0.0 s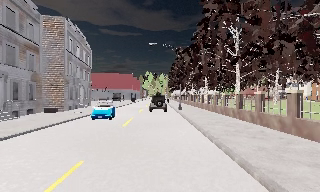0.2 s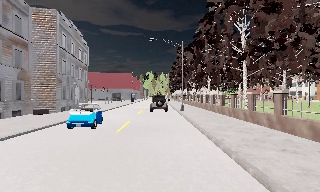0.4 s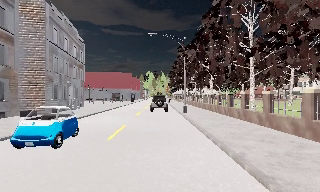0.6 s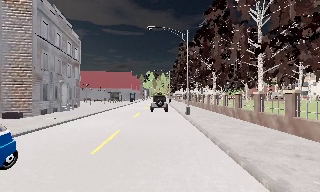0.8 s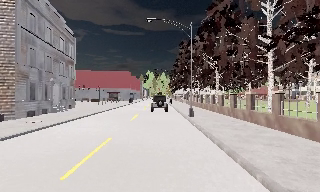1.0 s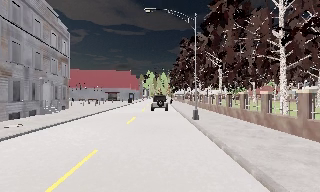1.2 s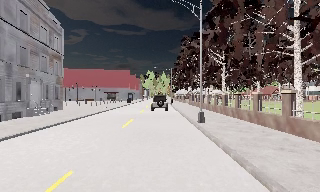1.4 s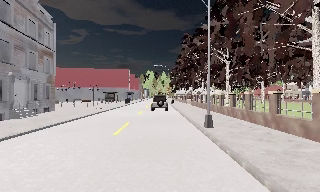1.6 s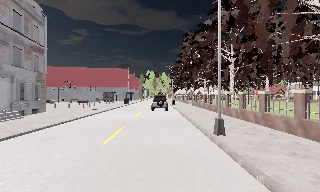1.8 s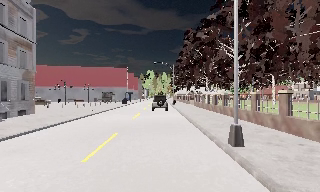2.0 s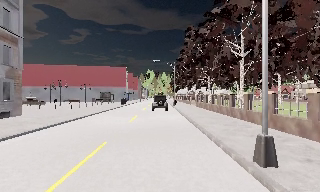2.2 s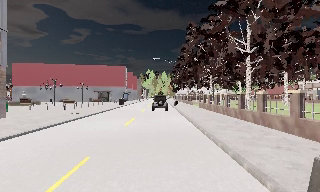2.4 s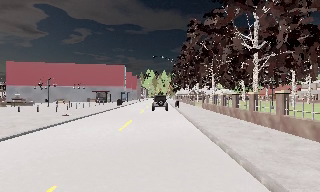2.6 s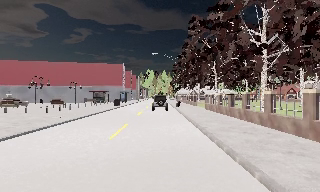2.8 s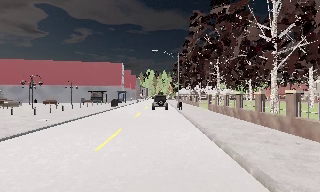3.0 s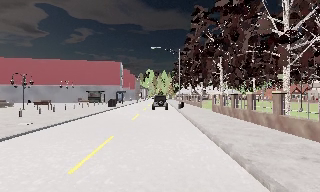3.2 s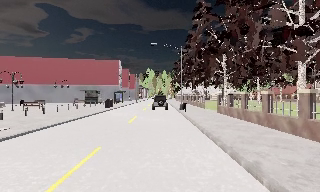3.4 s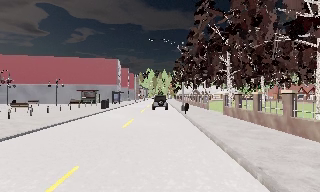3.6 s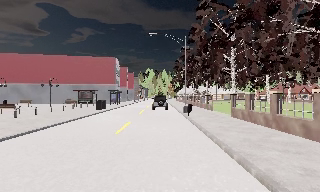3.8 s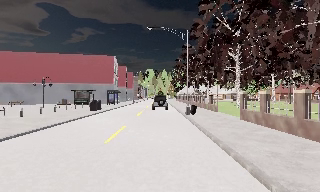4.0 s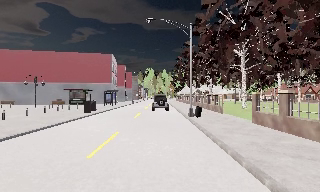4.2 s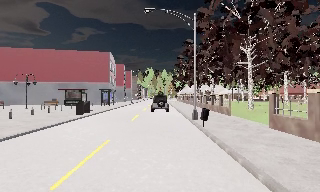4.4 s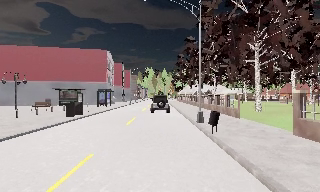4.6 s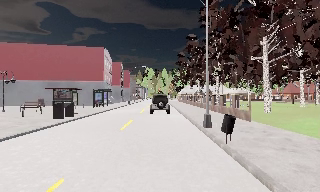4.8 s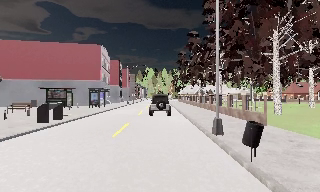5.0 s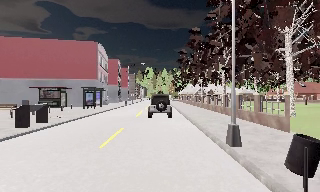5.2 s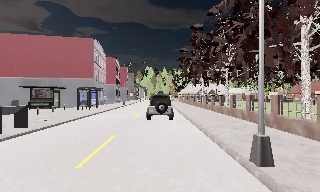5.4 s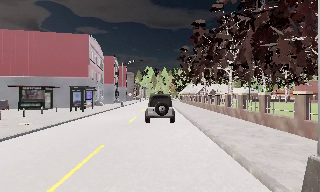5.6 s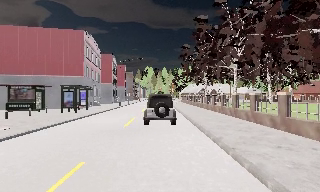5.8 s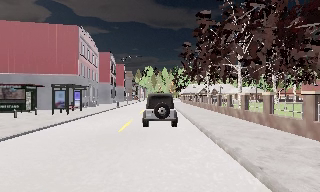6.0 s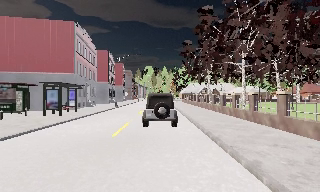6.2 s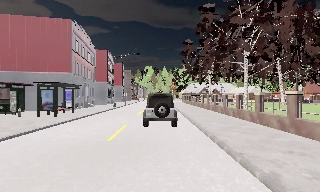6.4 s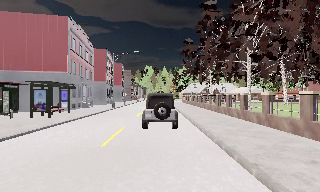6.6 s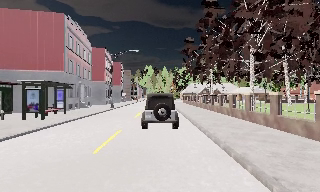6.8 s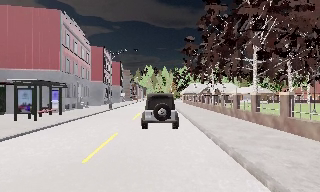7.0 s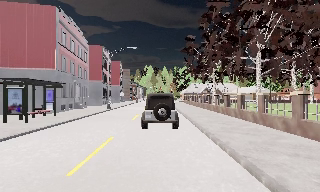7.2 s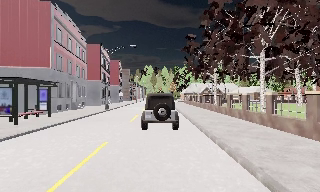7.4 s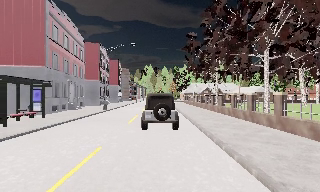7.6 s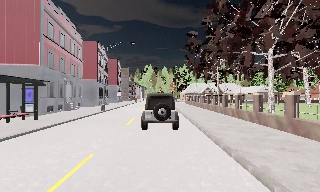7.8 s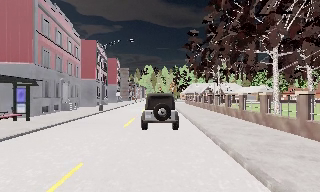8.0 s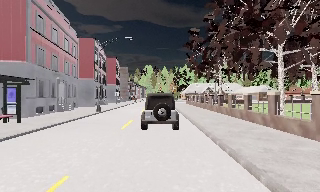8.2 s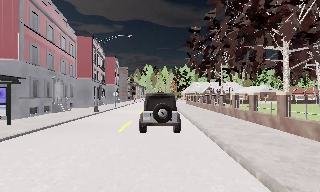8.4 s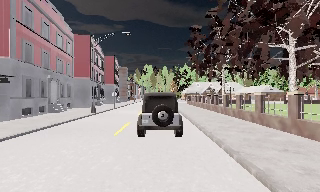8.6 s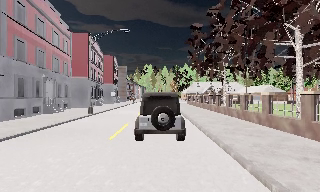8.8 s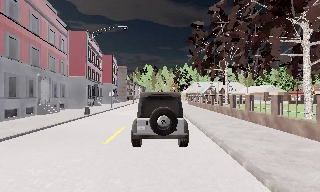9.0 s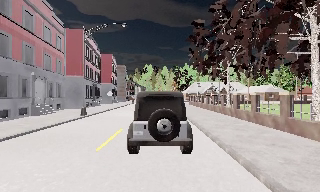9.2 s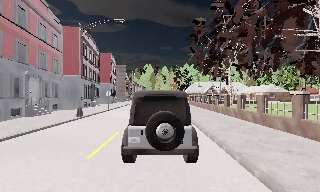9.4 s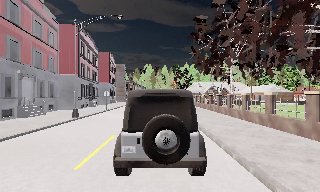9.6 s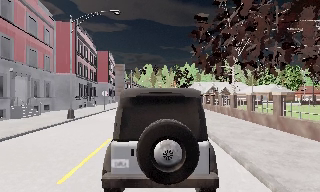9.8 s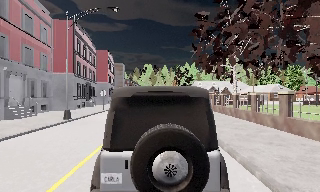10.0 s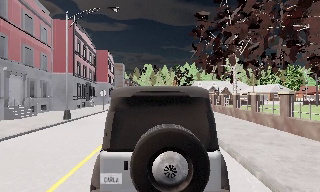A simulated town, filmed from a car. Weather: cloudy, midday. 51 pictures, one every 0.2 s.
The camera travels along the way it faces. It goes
forward.
0.0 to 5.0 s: The camera travels forward, about 35 m, so what stands in front looms larger.
5.0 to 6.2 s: The camera travels forward, about 7 m, so what stands in front looms larger. It loses speed.
6.2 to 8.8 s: The camera travels forward, about 9 m, so what stands in front looms larger.
8.8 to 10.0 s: The camera travels forward, about 3 m, so what stands in front looms larger. It loses speed.
The film runs forward here.
